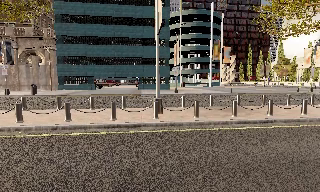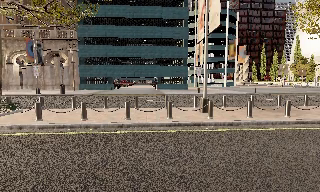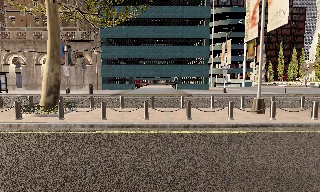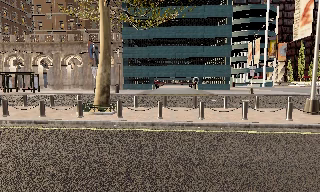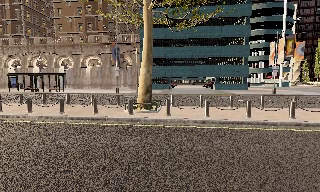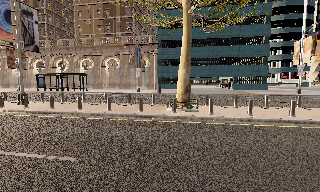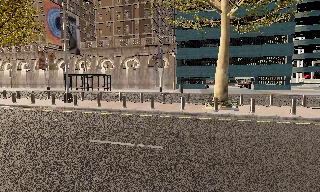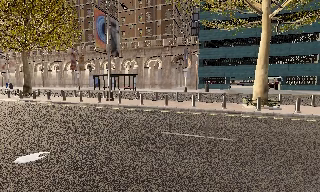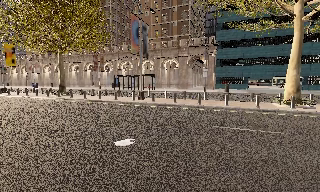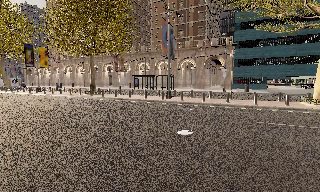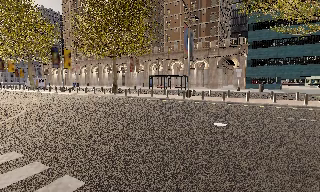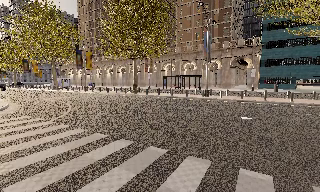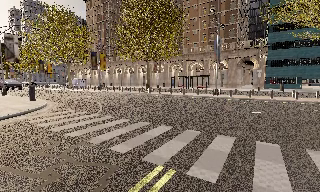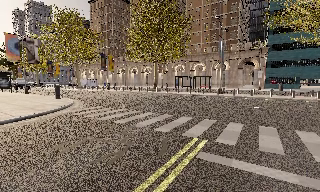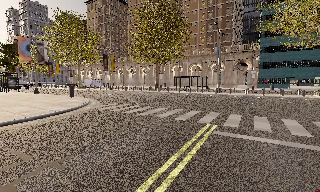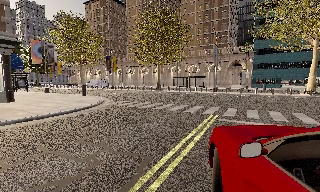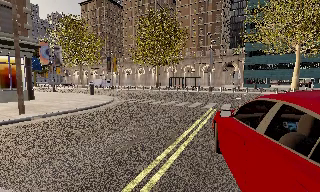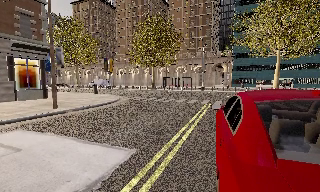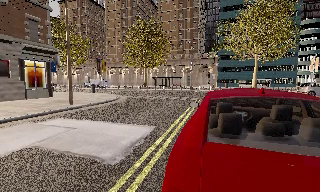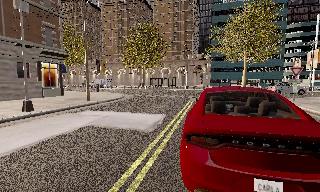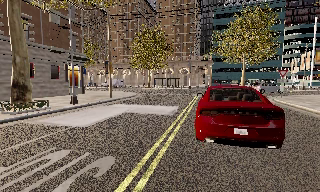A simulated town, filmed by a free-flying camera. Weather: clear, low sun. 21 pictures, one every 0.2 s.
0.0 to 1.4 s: The camera pans to its left, which is counterclockwise from overhead, by about 25 degrees. It travels to its left, about 12 m, so close, fixed things drift to the right.
1.4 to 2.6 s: The camera swings to its left by about 15 degrees, and the scene slides to the right. It travels to its left and backward, about 10 m, so close, fixed things drift to the right.
2.6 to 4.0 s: The camera pans to its right, which is clockwise from overhead, by about 15 degrees. It travels backward and to its left, about 14 m, so what stands in front gets smaller.
The film runs backward here.
